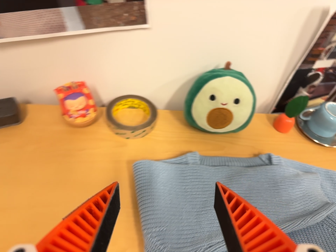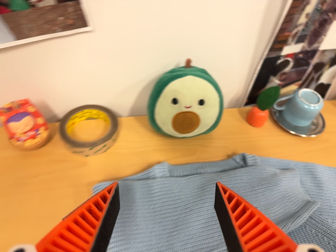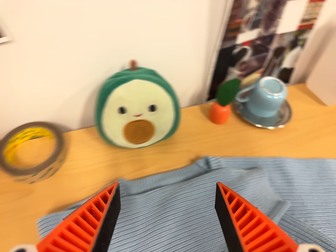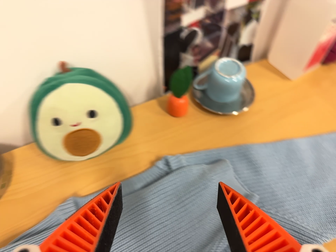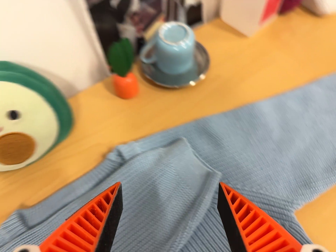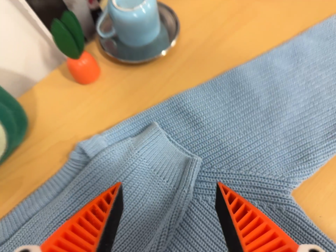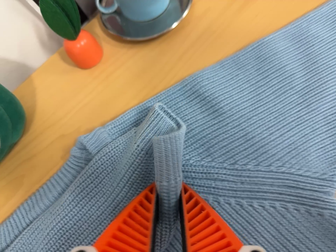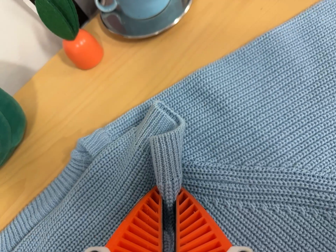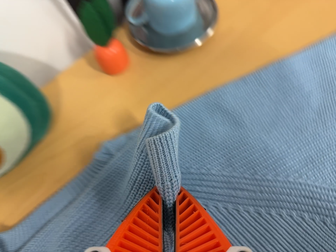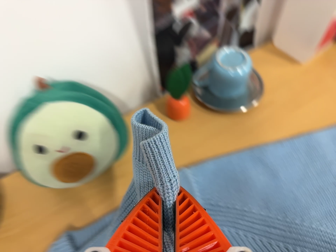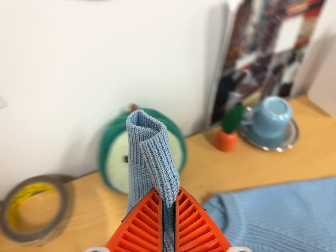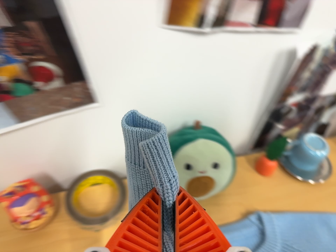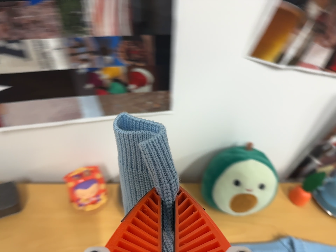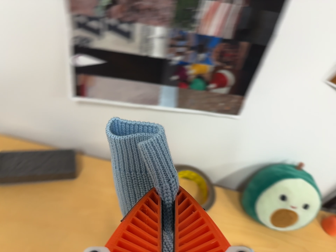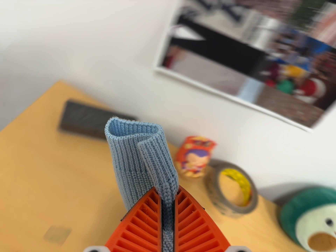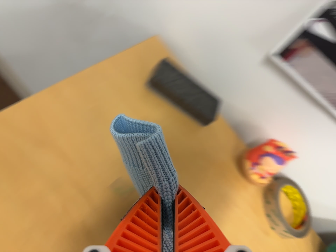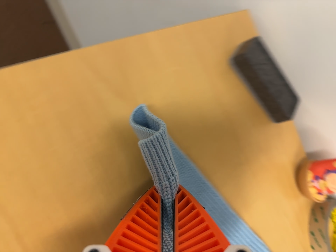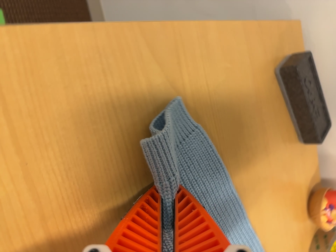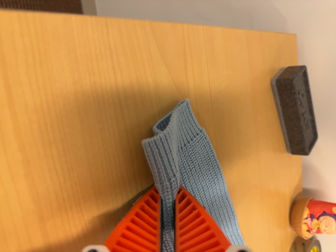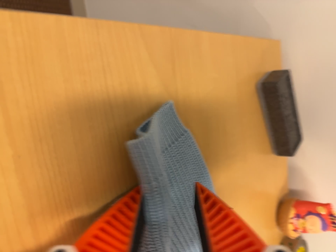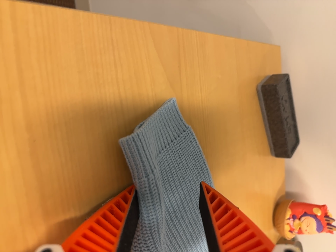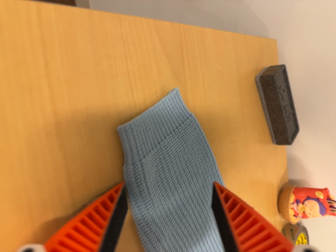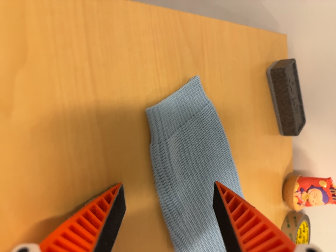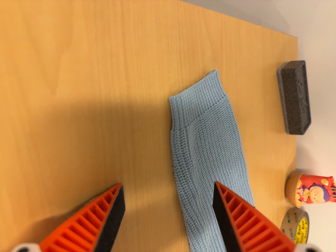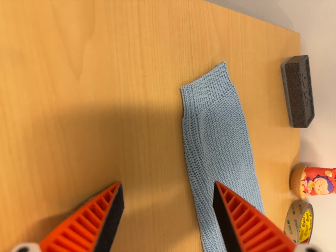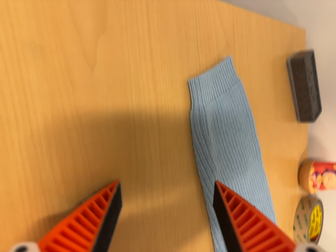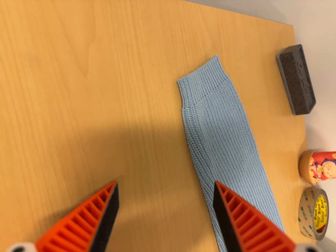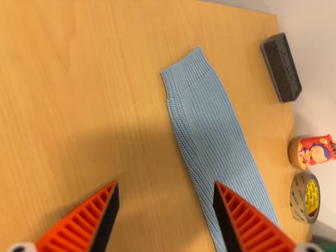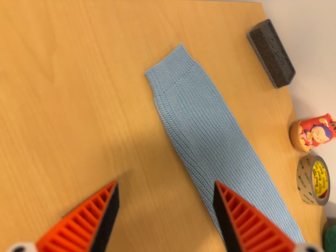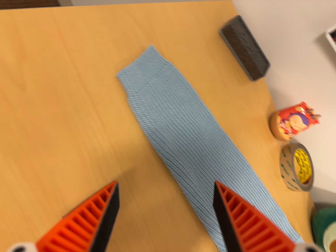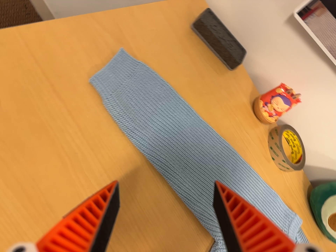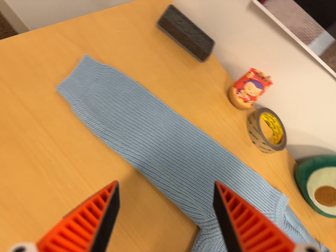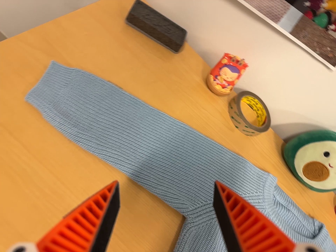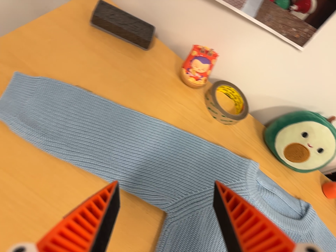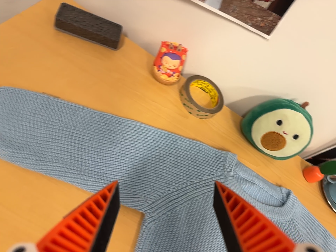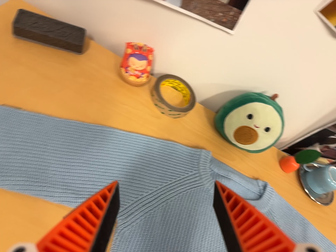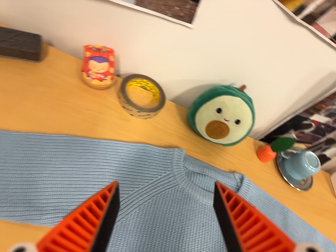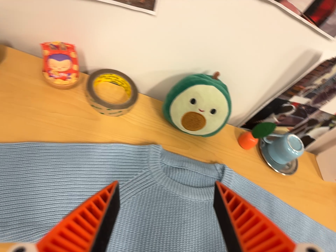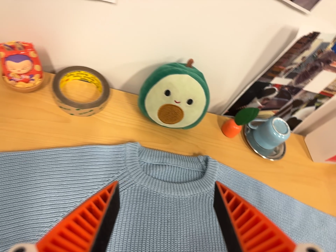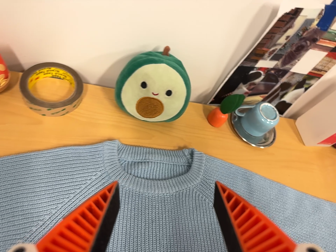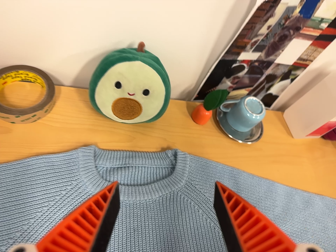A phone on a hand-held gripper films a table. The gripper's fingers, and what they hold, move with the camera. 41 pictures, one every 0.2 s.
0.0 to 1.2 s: The camera travels forward, to its right and toward the top of its view, about 38 cm, so what stands in front looms larger. Its aim tips toward the bottom of its view by about 25 degrees. It rolls about its line of sight by about 40 degrees, and the scene rotates counterclockwise.
1.2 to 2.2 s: The camera travels to its left and backward, about 34 cm, so close, fixed things drift to the right. Its aim tips toward the top of its view by about 25 degrees, and the scene shifts downward. It rolls about its line of sight by about 30 degrees, and the scene rotates clockwise.
2.2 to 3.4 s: The scene slides to the right, as the camera pans about 15 degrees to its left. It travels to its left, about 50 cm, so close, fixed things drift to the right. It rolls about its line of sight by about 85 degrees, and the scene rotates clockwise.
3.4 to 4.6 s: The camera travels to its left, backward and toward the bottom of its view, about 12 cm.
4.6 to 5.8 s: The camera travels backward, to its right and toward the bottom of its view, about 12 cm, so what stands in front gets smaller. It rolls about its line of sight by about 20 degrees, and the scene rotates counterclockwise.
5.8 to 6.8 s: The camera travels to its right, about 20 cm, so close, fixed things drift to the left. It rolls about its line of sight by about 35 degrees, and the scene rotates counterclockwise.
6.8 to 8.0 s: The camera travels to its right and forward, about 24 cm, so close, fixed things drift to the left. Its aim tips toward the bottom of its view by about 10 degrees. It rolls about its line of sight by about 25 degrees, and the scene rotates counterclockwise.
The film runs backward here.
